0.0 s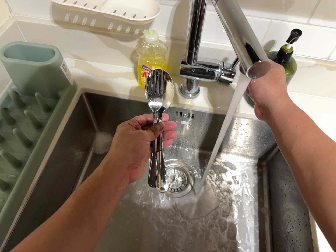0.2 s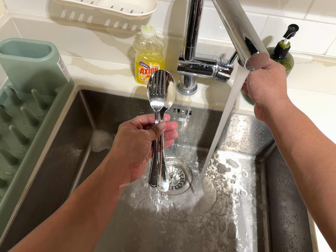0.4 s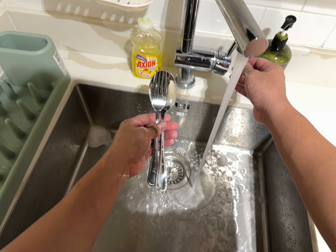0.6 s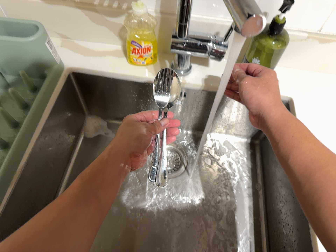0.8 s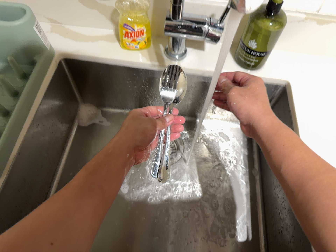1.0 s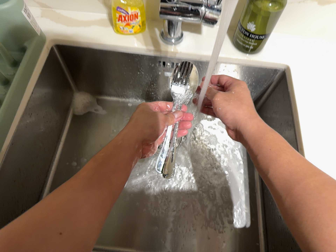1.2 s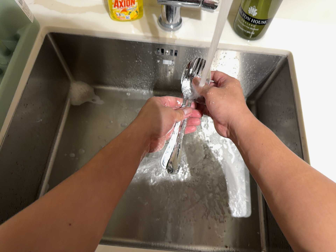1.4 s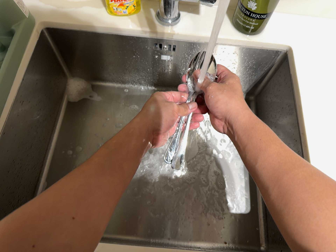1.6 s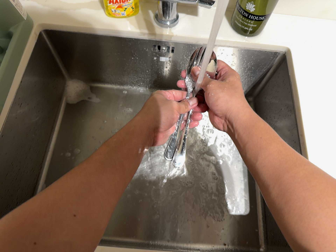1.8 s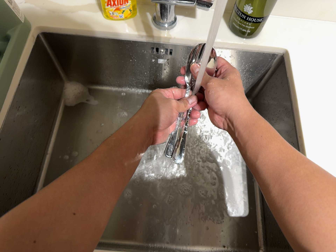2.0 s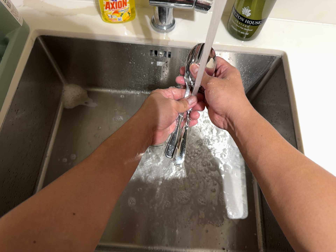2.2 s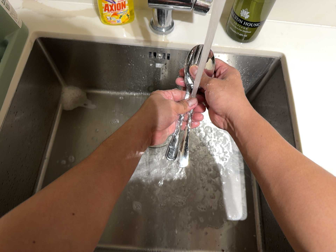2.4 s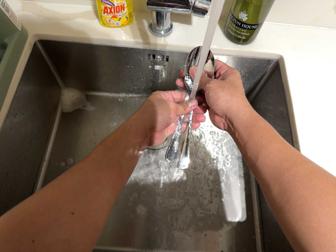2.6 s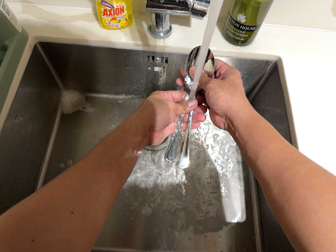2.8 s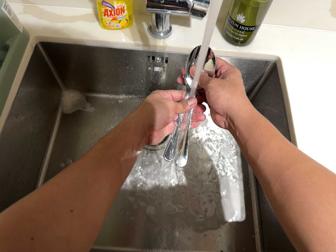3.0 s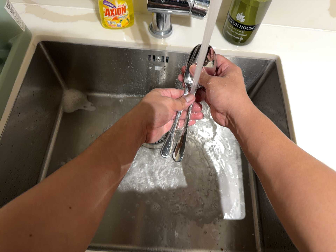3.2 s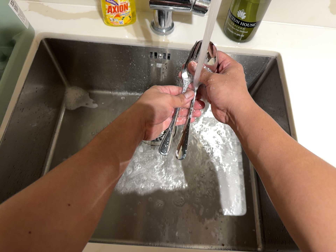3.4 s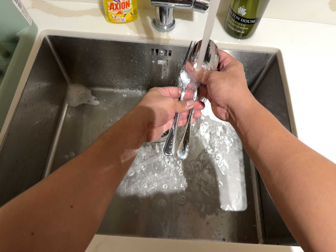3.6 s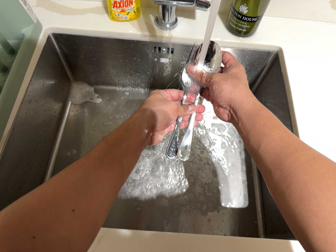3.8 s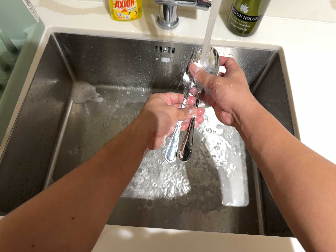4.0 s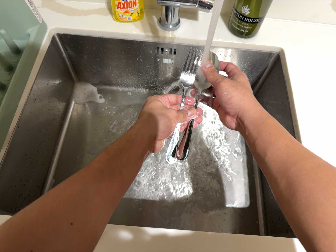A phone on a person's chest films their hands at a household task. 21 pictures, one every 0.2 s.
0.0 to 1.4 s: The camera travels forward, about 6 cm, so what stands in front looms larger. Its aim tips toward the bottom of its view by about 10 degrees, and the scene shifts upward.
1.4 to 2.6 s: The camera keeps its place and its aim.
2.6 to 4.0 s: The camera shifts only a little, or ends up much as it began.
The film runs backward here.
